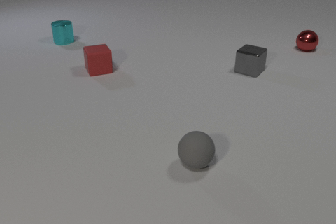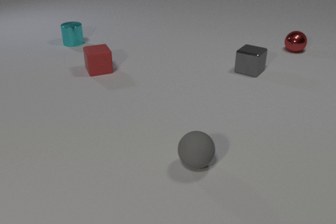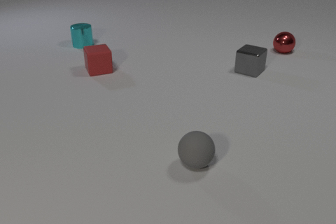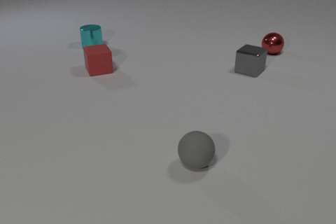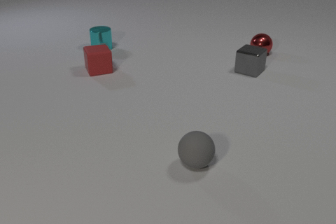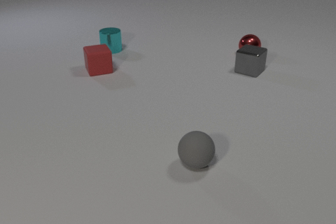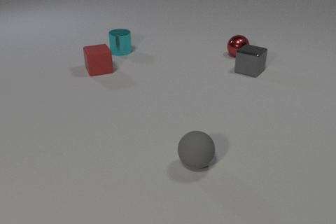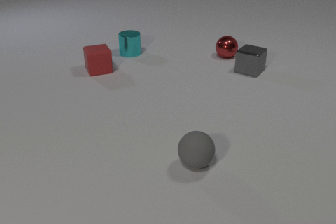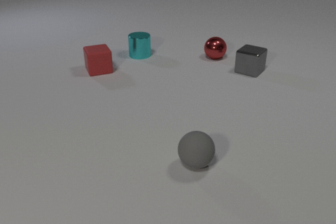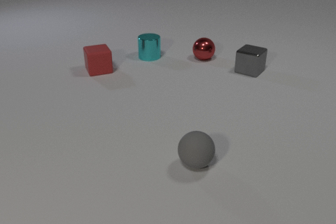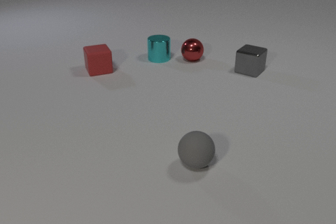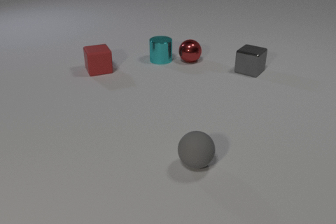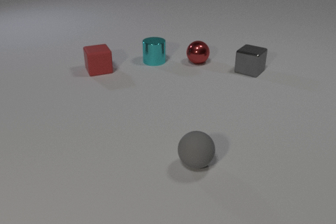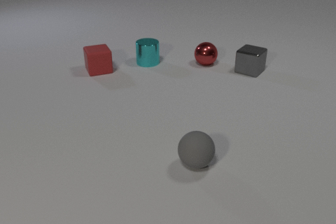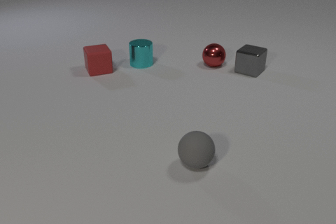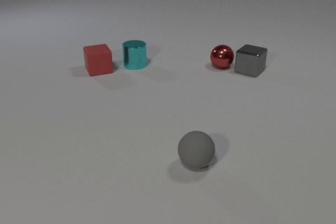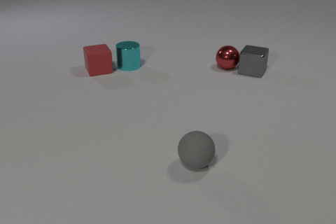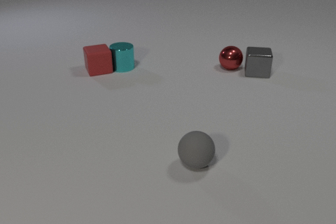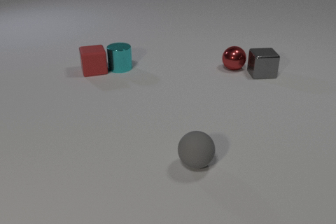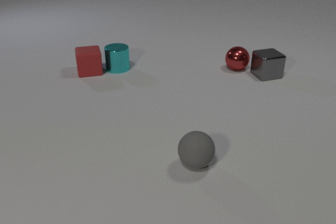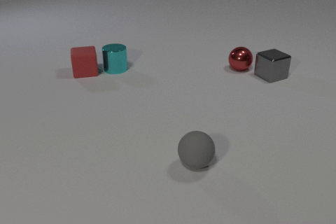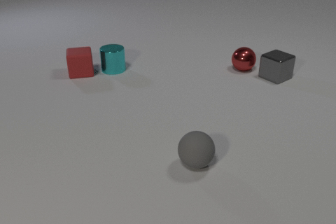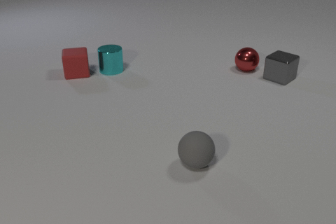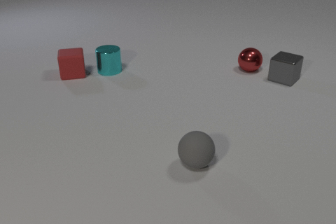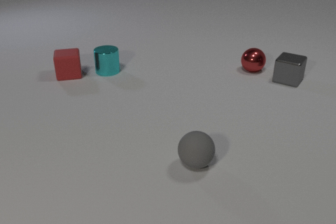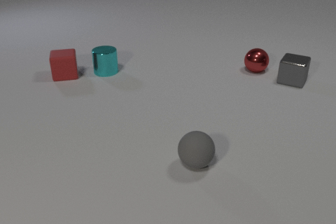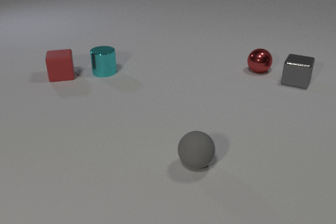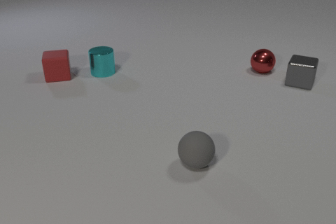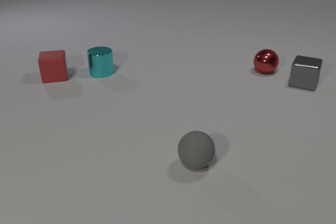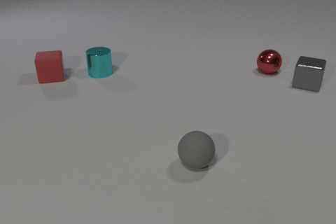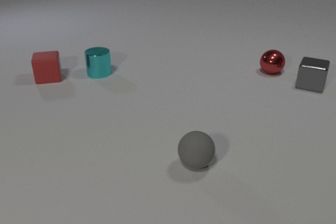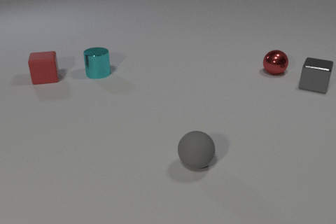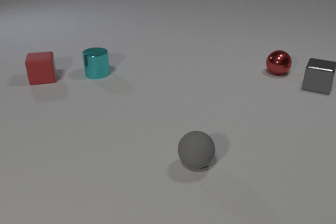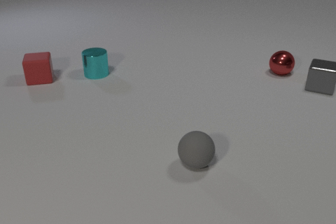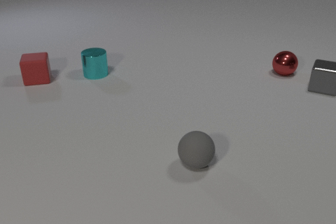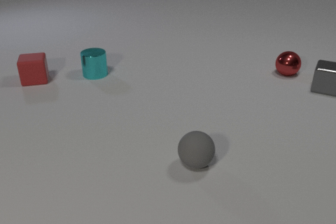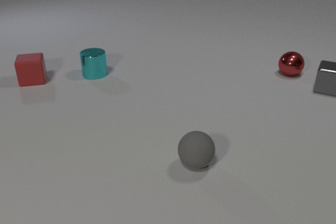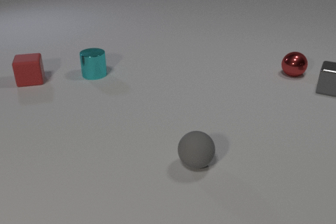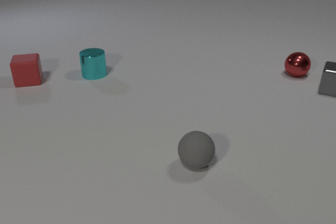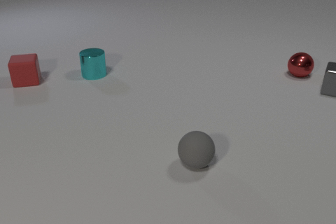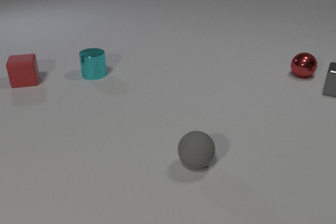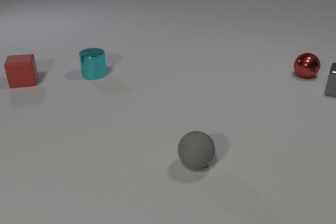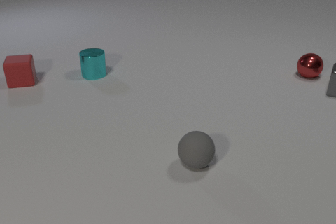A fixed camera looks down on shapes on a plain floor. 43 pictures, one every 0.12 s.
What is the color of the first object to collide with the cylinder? red.
What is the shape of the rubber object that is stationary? sphere.
What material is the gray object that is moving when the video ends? metal.
0.00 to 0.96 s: The cyan metal cylinder slides to the right and toward the camera. The red metal sphere rolls to the left and toward the camera.
0.96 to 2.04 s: The cyan metal cylinder slides toward the camera and to the left. The red metal sphere rolls toward the camera and to the right. The gray metal cube slides to the right, spins counterclockwise seen from above by about 30 degrees, its near face sliding to the right. The cyan metal cylinder and the red metal sphere collide. The red metal sphere and the gray metal cube collide. The cyan metal cylinder and the red rubber cube collide.
2.04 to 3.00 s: The cyan metal cylinder slides to the left and toward the camera. The red metal sphere rolls to the right. The gray metal cube slides to the right, spins so that its near face slides to the right, counterclockwise seen from above. The red rubber cube slides to the left.
3.00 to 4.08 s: The cyan metal cylinder slides to the left. The red metal sphere rolls to the right. The gray metal cube slides to the right. The red rubber cube slides to the left.
4.08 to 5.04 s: The red metal sphere rolls to the right. The gray metal cube slides to the right. The red rubber cube slides to the left.
